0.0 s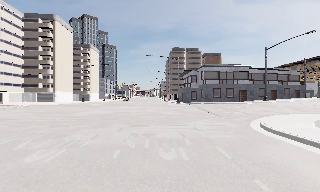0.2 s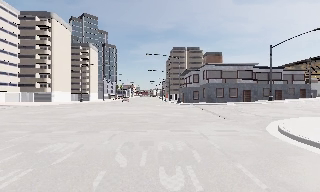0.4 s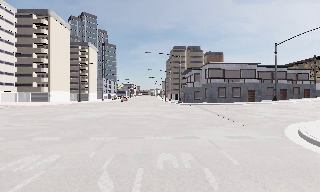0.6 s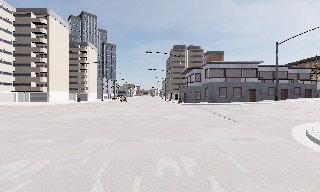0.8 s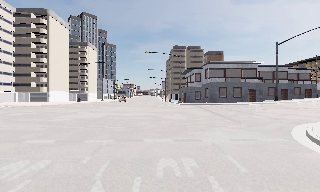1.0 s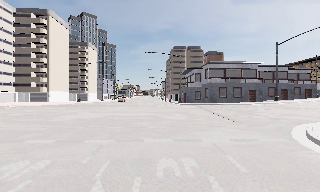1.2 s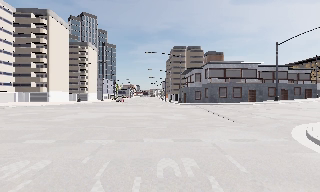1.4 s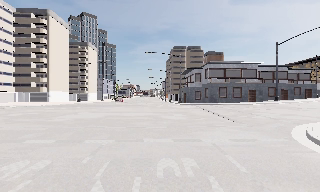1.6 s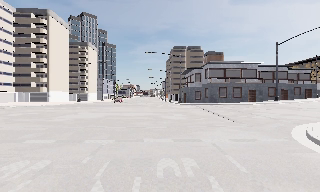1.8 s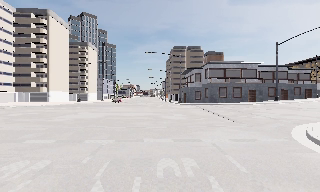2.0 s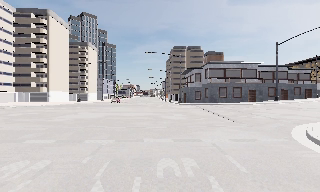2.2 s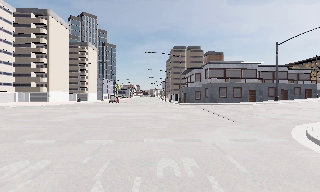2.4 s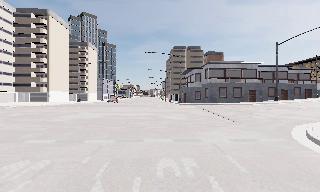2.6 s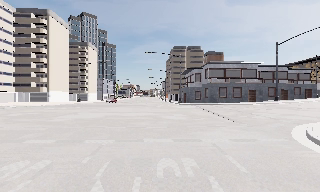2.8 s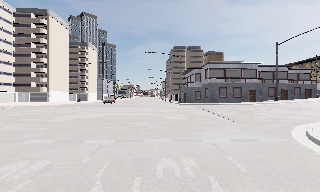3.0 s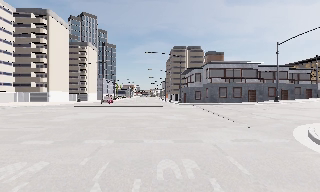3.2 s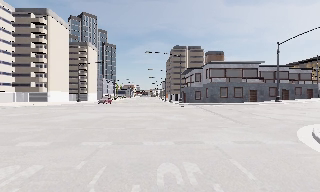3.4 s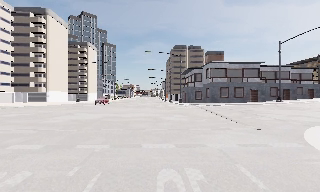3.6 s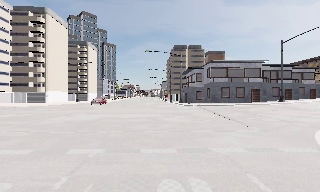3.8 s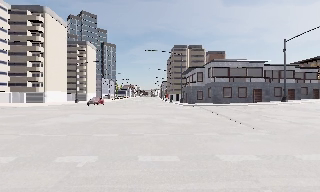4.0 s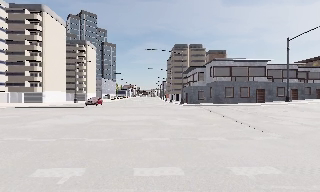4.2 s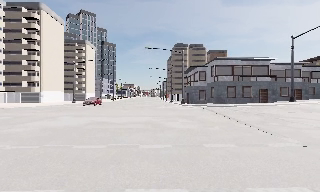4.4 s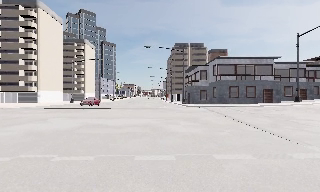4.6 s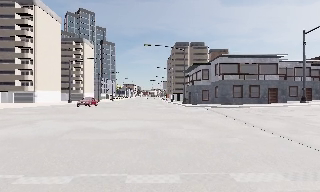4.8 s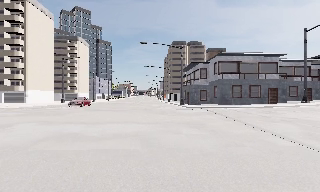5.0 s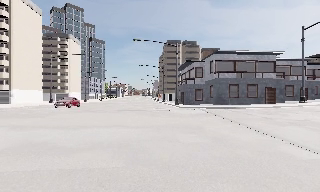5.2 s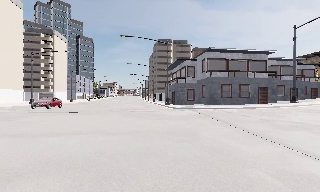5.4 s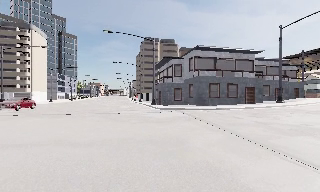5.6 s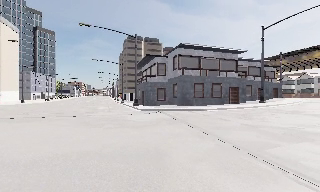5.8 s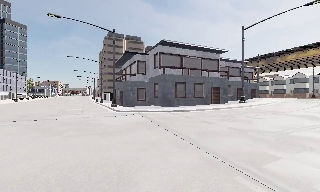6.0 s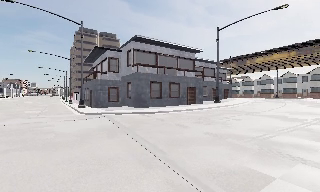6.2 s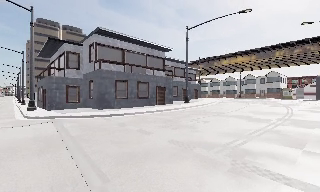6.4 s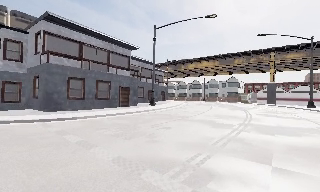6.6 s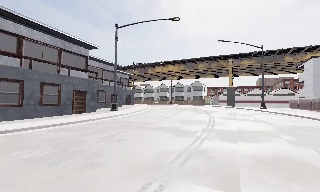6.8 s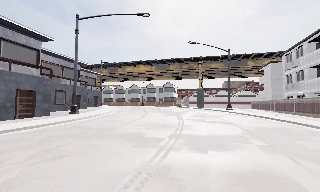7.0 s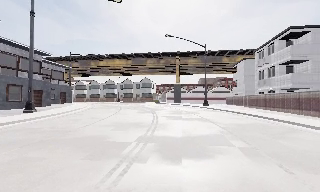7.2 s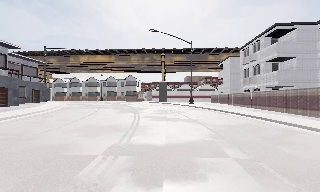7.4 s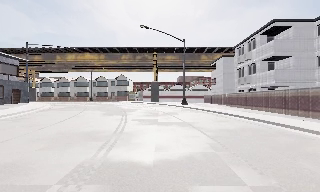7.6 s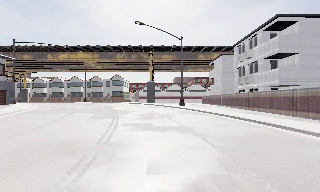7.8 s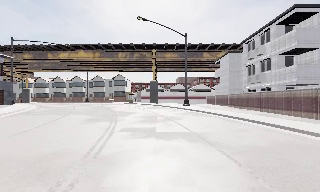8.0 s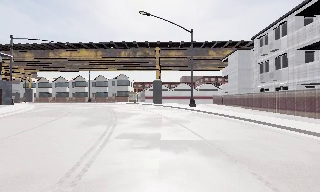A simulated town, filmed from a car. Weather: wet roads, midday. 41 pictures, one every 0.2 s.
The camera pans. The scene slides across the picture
to the left.
The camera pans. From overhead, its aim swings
clockwise.
0.0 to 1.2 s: The camera travels forward, about 2.5 m, so what stands in front looms larger. It loses speed.
1.2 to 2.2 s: The camera keeps its place and its aim.
2.2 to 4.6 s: The camera travels forward, about 5 m, so what stands in front looms larger. It gains speed.
4.6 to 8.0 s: The scene slides to the left, as the camera pans about 85 degrees to its right. It travels forward, about 20 m.
The film runs forward here.
